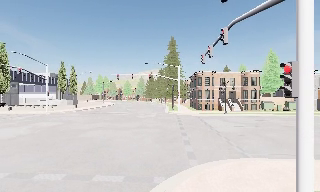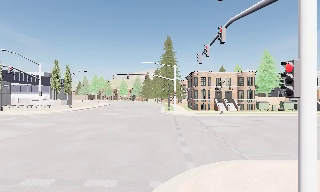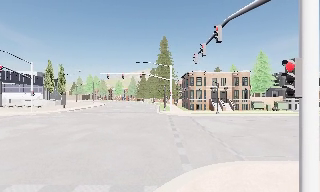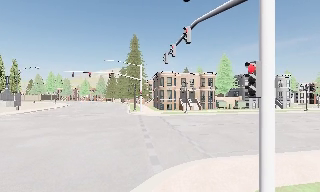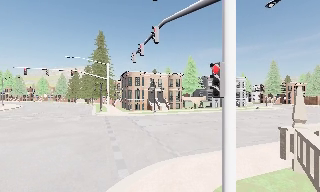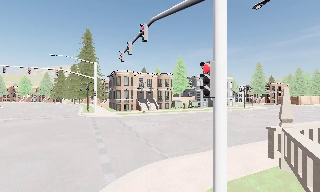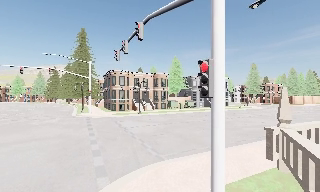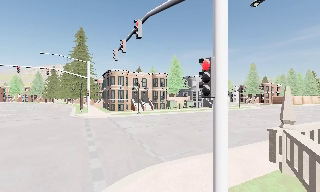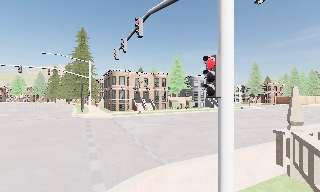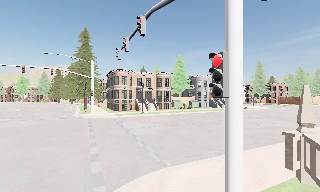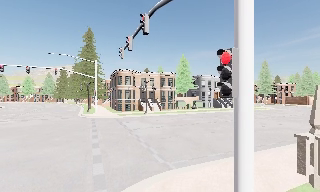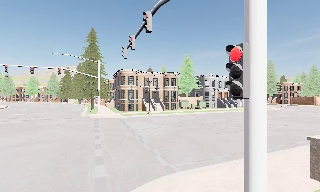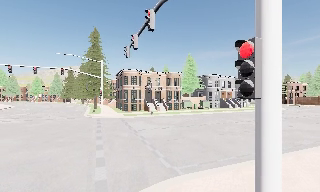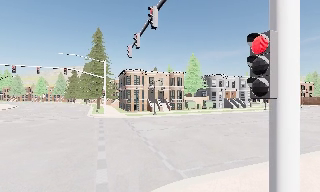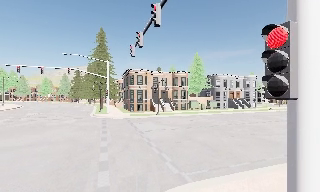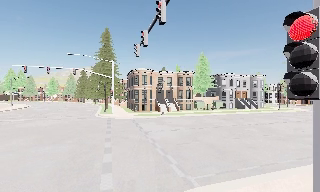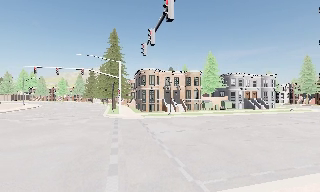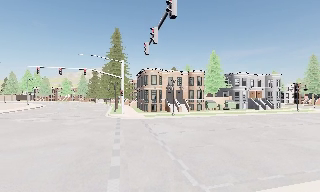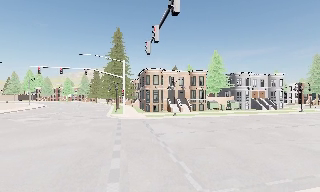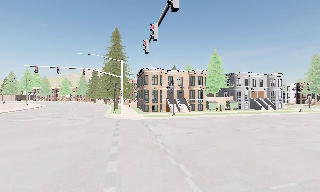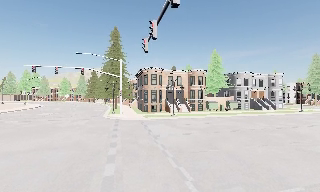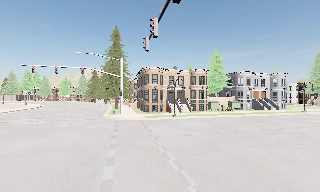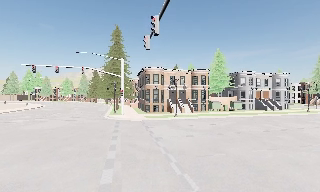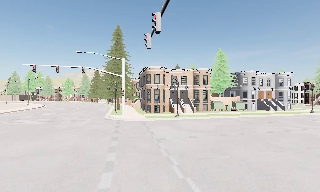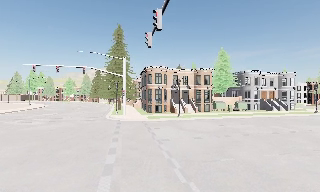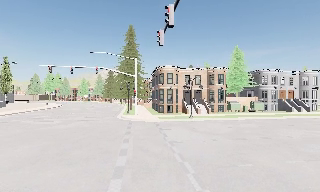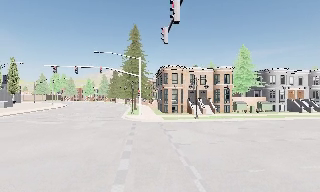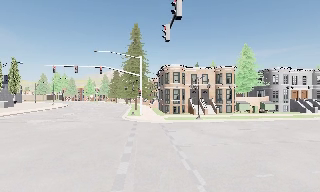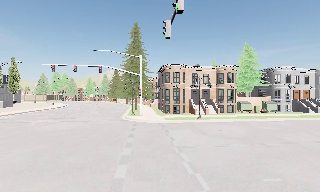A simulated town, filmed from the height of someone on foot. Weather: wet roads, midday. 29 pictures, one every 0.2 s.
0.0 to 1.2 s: The camera swings to its right by about 30 degrees, and the scene slides to the left. It travels forward, about 1.5 m, so what stands in front looms larger.
1.2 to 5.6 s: The camera swings to its left by about 20 degrees, and the scene slides to the right. It travels forward, about 6 m, so what stands in front looms larger.
The film runs forward here.
